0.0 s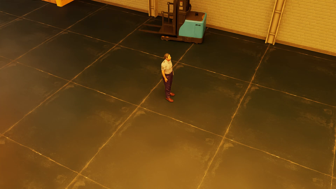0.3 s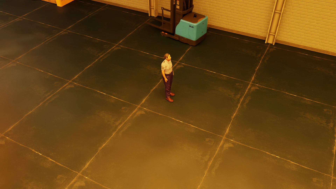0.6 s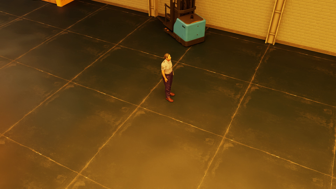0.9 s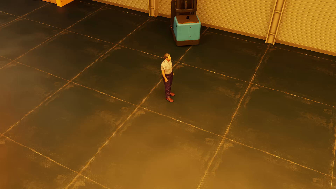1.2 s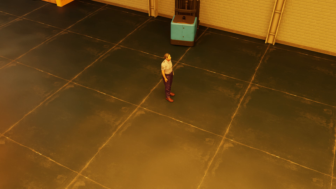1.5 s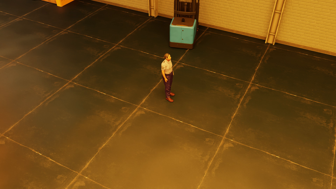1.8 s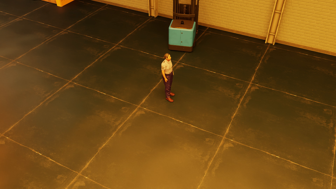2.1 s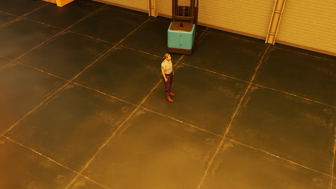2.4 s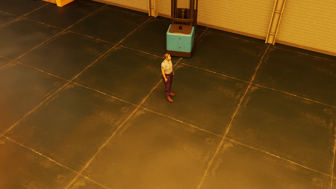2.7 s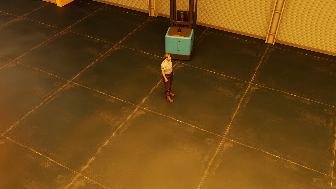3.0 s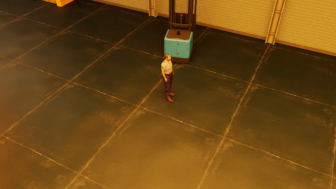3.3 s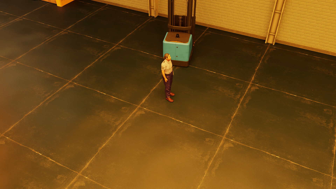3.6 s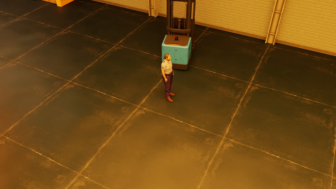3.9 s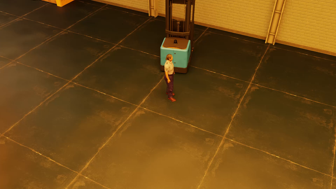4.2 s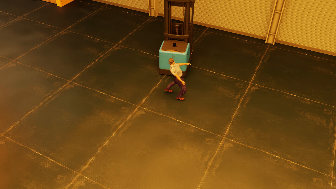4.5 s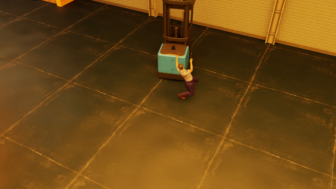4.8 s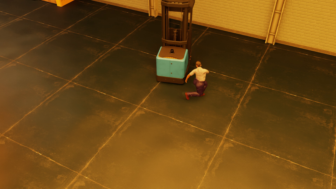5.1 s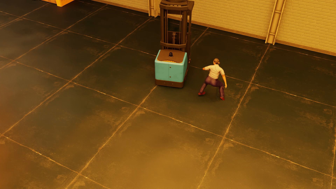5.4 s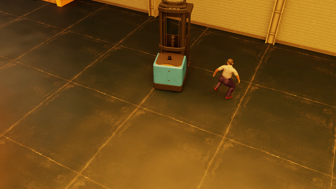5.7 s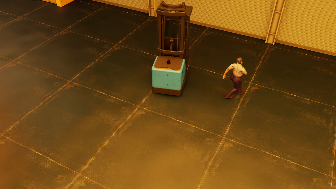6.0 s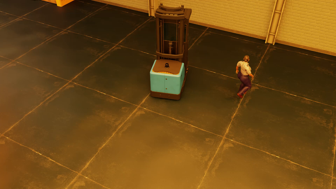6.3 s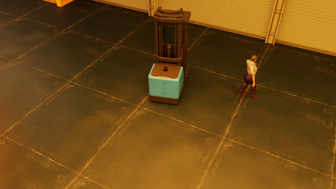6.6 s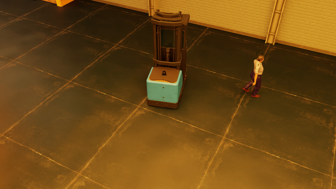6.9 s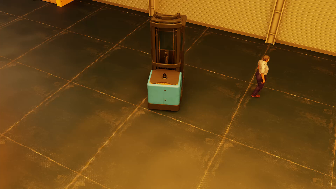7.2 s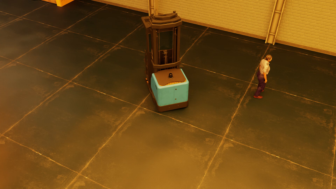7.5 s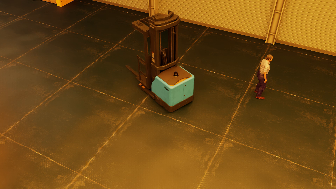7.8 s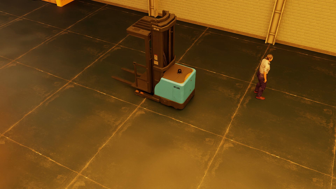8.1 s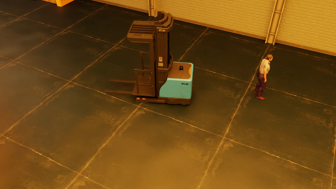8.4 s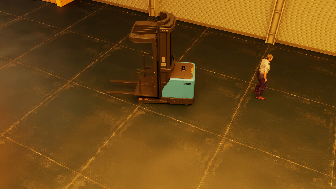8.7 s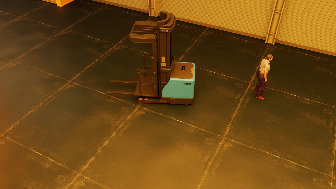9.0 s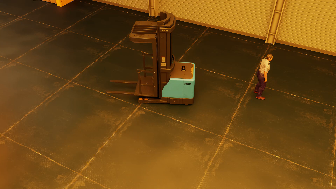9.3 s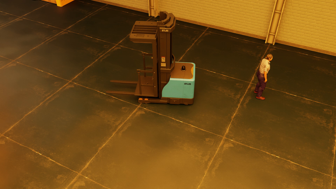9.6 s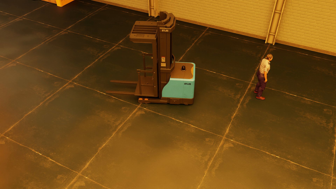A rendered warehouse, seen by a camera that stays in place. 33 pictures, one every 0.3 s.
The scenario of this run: Near miss between a forklift and a person.
